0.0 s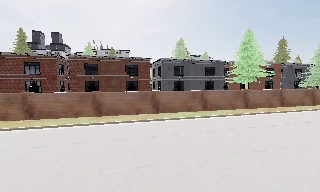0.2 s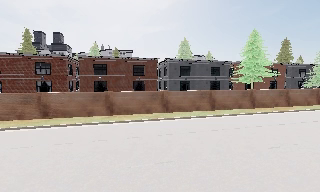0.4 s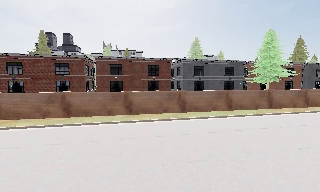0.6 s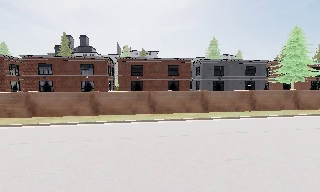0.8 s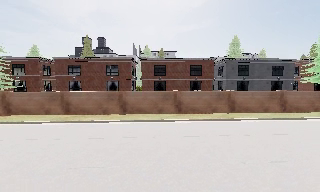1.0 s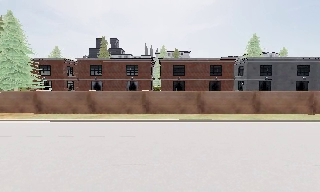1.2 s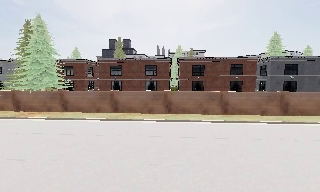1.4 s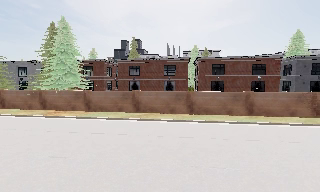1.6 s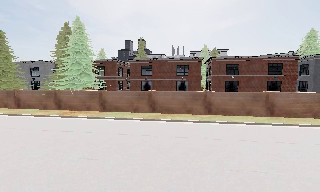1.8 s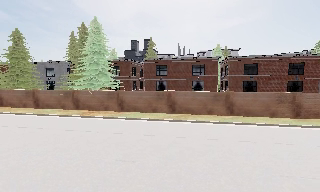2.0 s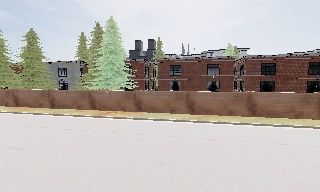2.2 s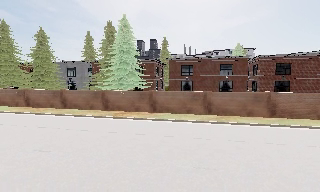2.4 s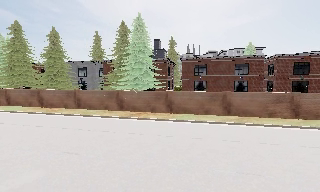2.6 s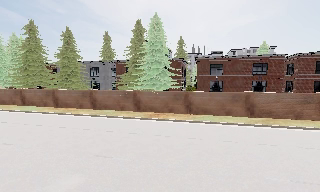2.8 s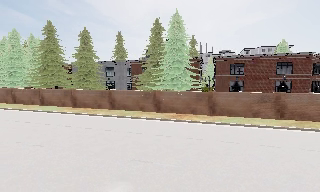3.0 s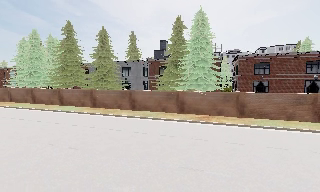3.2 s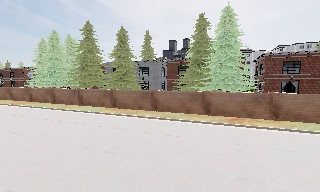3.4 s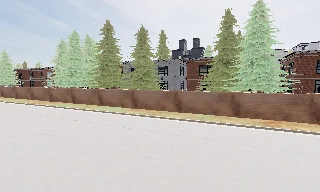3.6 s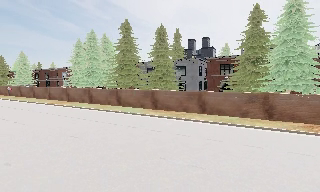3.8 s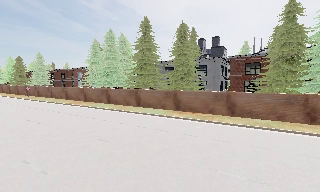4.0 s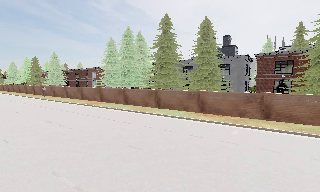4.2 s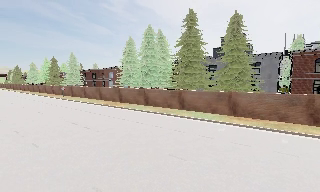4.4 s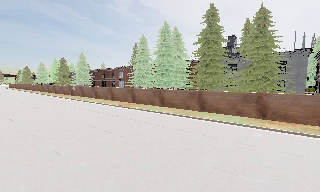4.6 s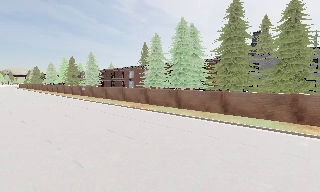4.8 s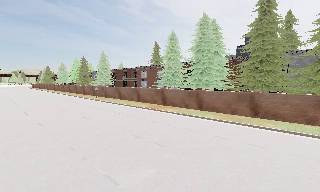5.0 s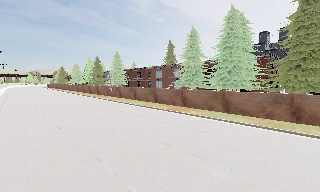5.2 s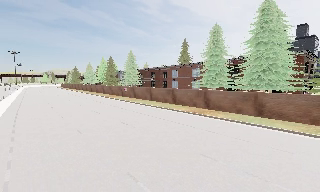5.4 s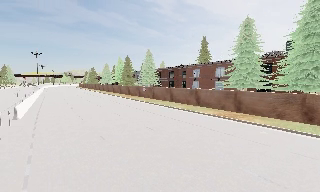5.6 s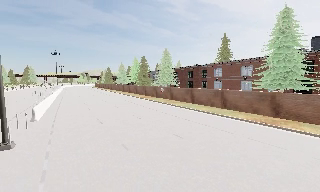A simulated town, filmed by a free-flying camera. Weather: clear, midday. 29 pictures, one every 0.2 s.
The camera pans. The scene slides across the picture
to the right.
The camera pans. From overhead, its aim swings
counterclockwise.
0.0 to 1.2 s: The camera swings to its left by about 20 degrees, and the scene slides to the right. It travels to its left, about 7 m, so close, fixed things drift to the right.
1.2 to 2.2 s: The camera travels to its left, about 7 m, so close, fixed things drift to the right.
2.2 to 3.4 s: The camera swings to its left by about 15 degrees, and the scene slides to the right. It travels to its left, about 10 m, so close, fixed things drift to the right.
3.4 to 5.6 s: The camera pans to its left, which is counterclockwise from overhead, by about 35 degrees. It travels to its left and forward, about 20 m, so close, fixed things drift to the right.
The film runs forward here.
